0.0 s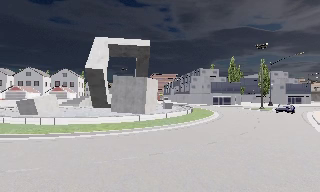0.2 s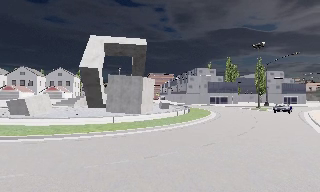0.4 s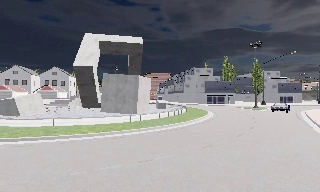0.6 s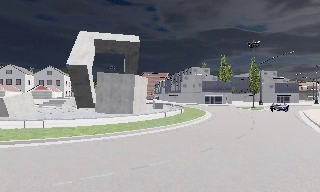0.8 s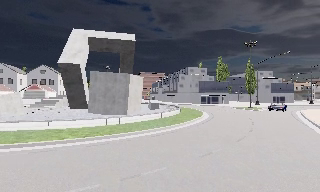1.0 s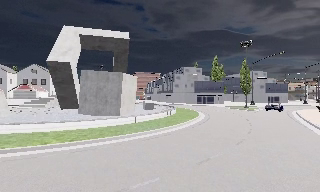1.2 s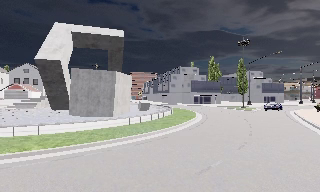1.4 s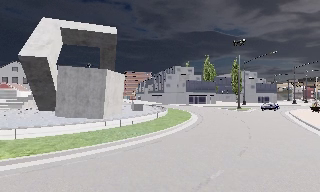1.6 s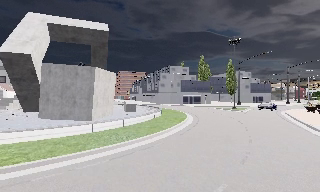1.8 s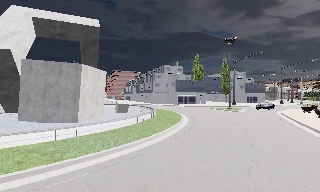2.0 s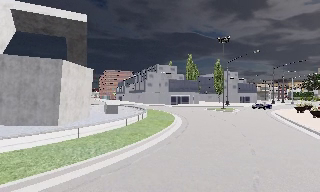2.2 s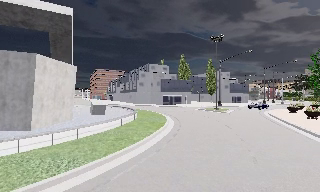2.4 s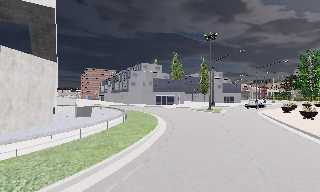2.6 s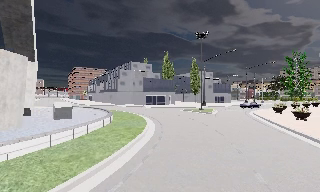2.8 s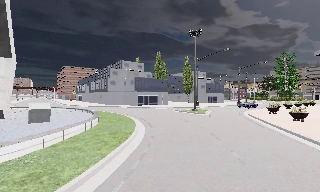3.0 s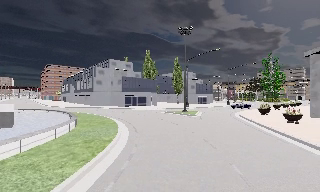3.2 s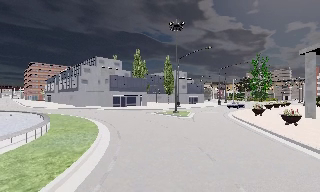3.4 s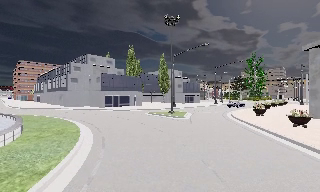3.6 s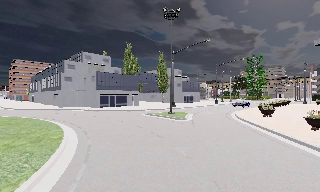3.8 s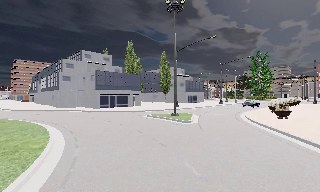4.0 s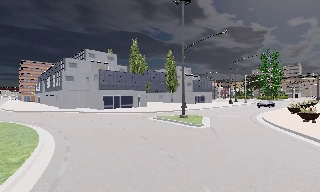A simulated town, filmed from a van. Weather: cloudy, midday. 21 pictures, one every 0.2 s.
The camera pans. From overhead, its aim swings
clockwise.
The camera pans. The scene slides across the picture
to the left.
0.0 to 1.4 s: The camera travels forward, about 4 m, so what stands in front looms larger. It gains speed.
1.4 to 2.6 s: The scene slides to the left, as the camera pans about 15 degrees to its right. It travels forward, about 6 m, so what stands in front looms larger.
2.6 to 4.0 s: The camera travels forward, about 10 m, so what stands in front looms larger.
The film runs forward here.
